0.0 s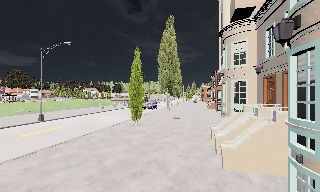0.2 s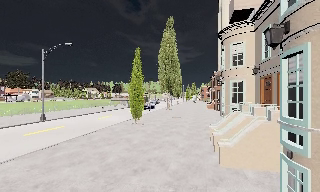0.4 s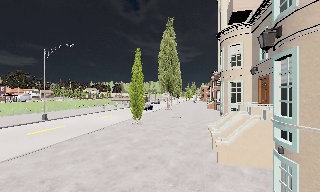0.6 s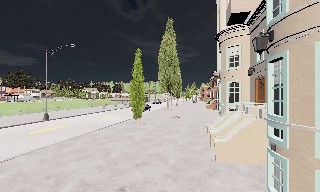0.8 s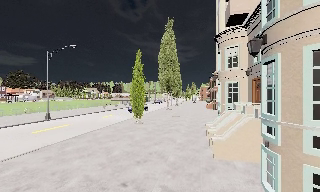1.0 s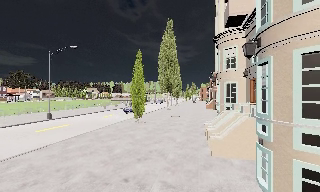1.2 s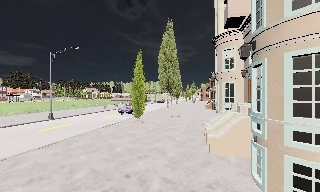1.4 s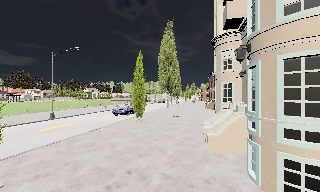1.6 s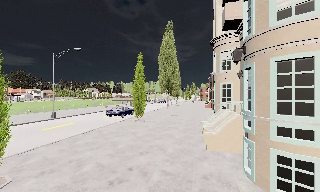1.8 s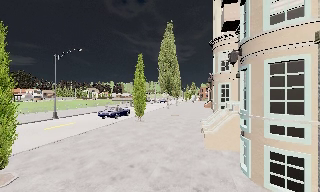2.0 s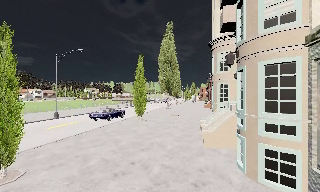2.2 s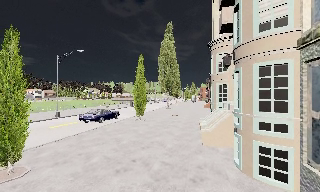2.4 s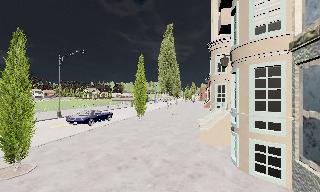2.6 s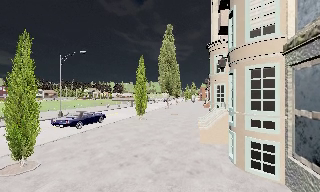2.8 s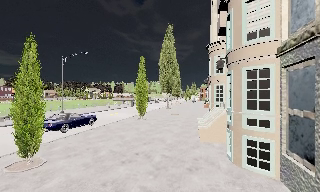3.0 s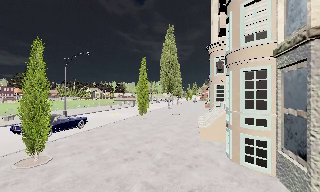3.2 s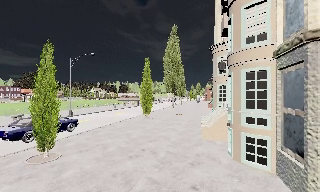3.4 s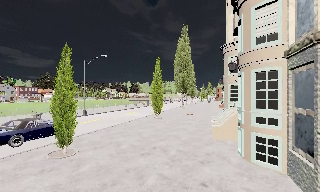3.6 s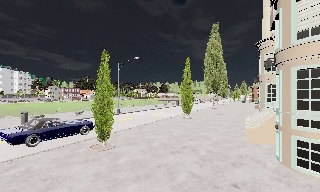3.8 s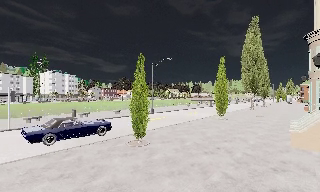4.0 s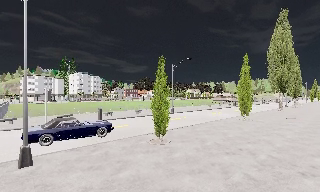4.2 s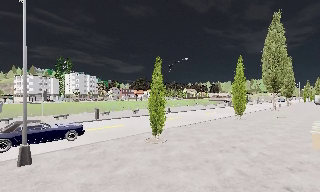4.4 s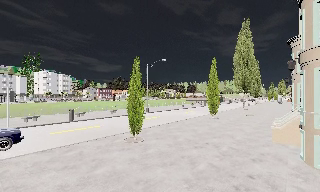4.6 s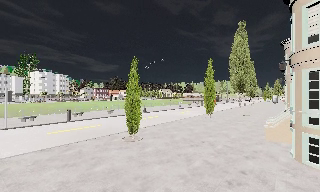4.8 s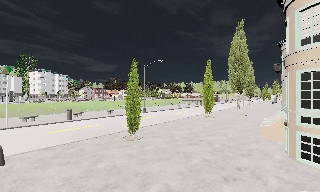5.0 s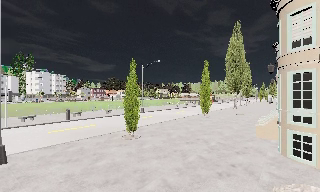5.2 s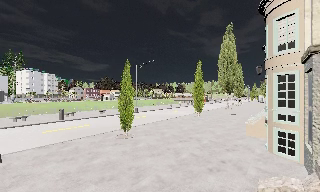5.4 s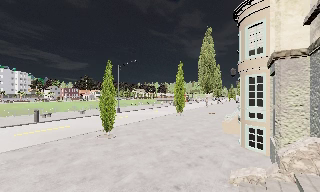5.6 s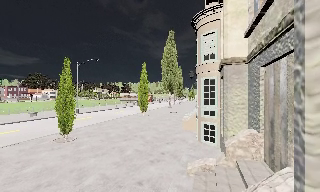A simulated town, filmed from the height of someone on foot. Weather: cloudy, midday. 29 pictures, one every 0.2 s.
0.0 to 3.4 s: The camera travels backward, about 4 m, so what stands in front gets smaller.
3.4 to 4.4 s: The camera swings to its left by about 20 degrees, and the scene slides to the right. It travels backward, about 1 m, so what stands in front gets smaller.
4.4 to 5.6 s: The camera pans to its right, which is clockwise from overhead, by about 25 degrees. It travels backward, about 1.5 m, so what stands in front gets smaller.
The film runs backward here.
